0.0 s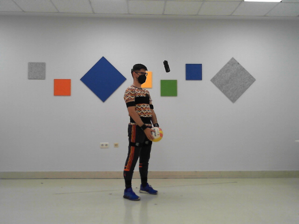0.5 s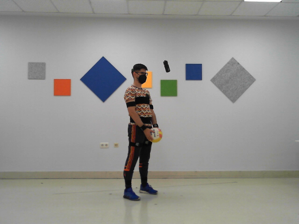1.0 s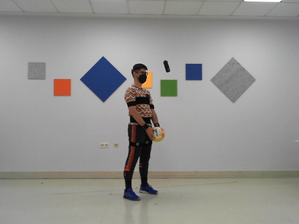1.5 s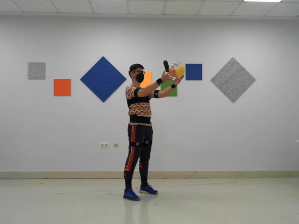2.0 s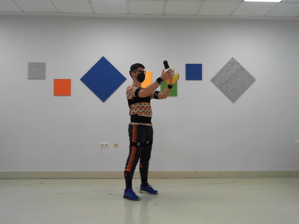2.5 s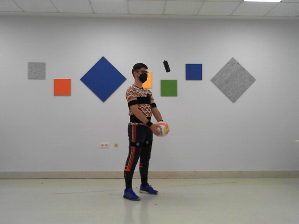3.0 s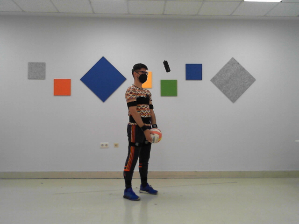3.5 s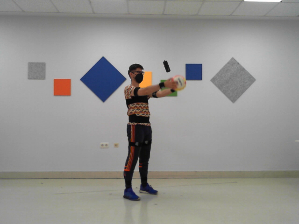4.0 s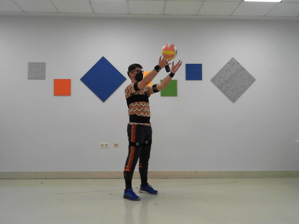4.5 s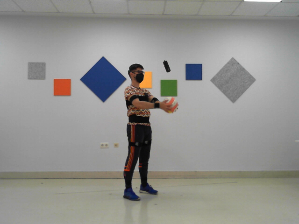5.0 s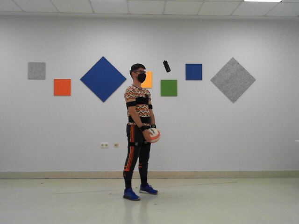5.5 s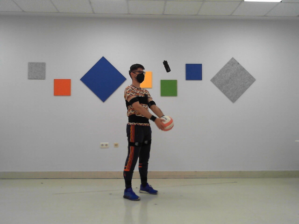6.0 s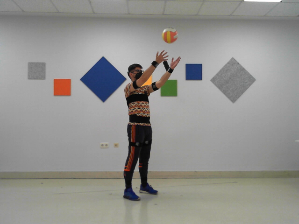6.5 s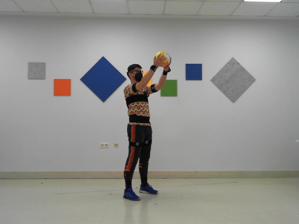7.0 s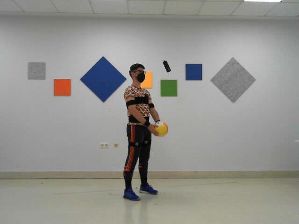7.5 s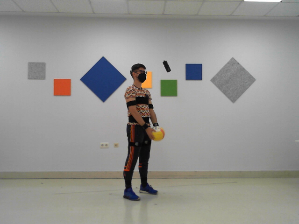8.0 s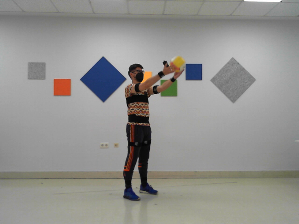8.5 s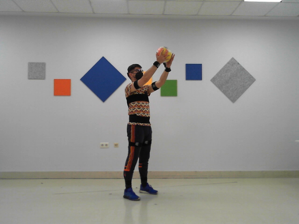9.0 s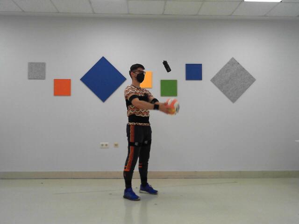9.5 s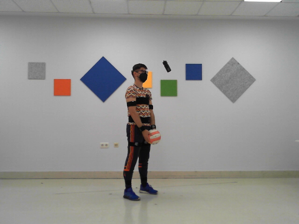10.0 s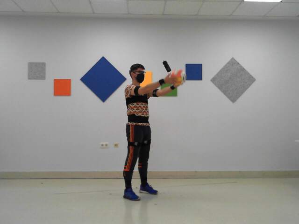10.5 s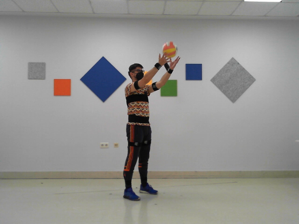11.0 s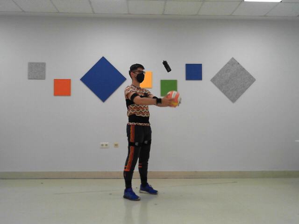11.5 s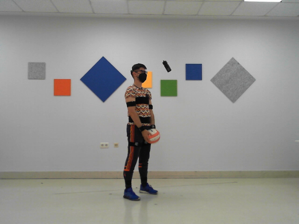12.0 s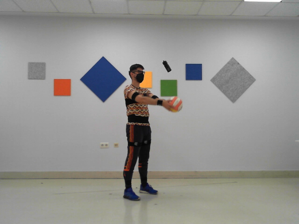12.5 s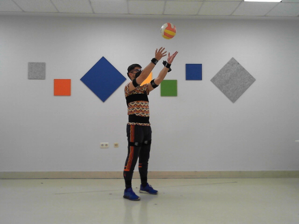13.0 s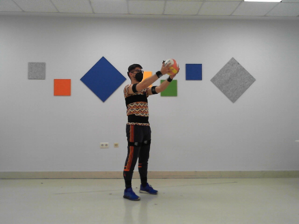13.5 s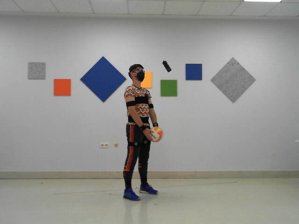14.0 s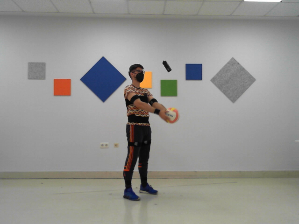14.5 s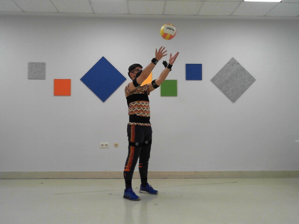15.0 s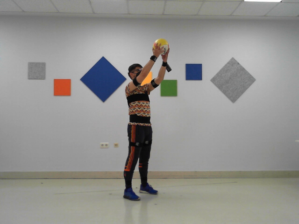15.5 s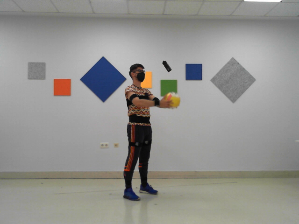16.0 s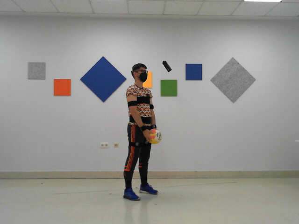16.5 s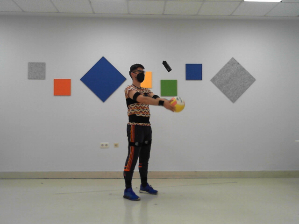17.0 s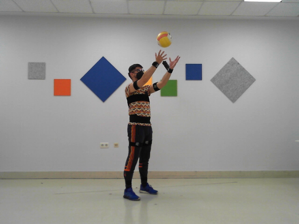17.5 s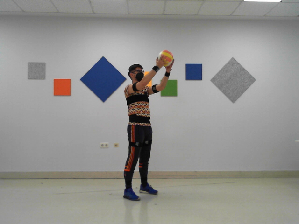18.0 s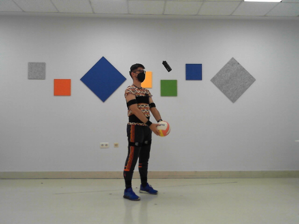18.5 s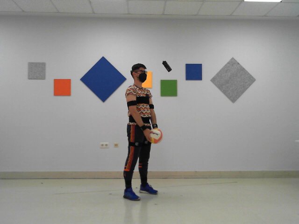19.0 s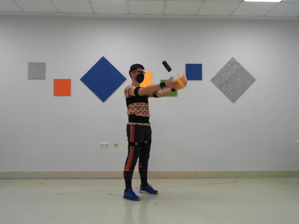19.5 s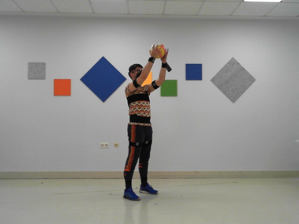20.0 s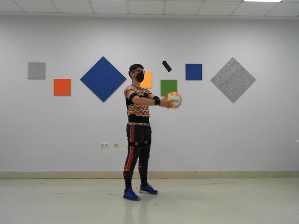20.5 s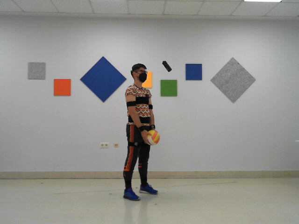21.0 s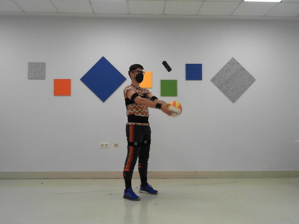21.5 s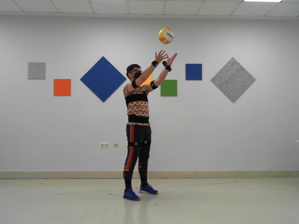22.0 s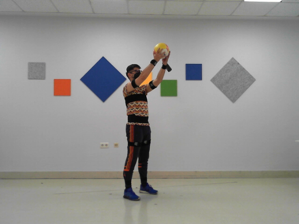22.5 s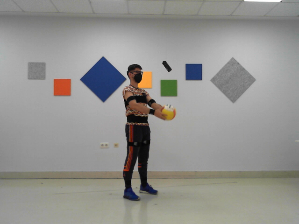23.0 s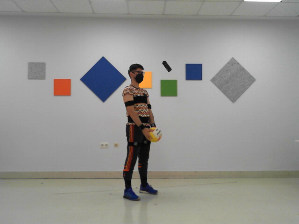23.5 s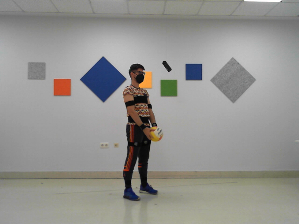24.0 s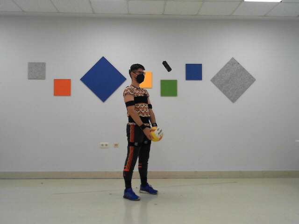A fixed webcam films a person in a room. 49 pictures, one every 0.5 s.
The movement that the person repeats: Throw up a ball and catch it.
